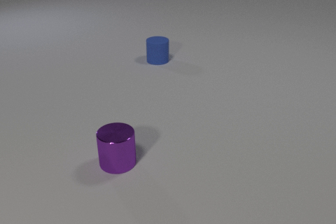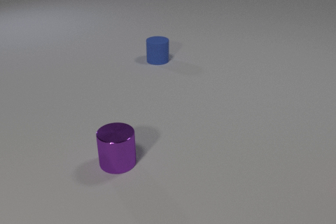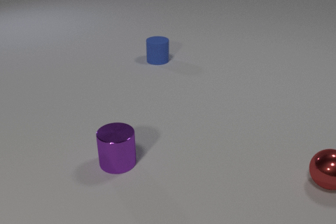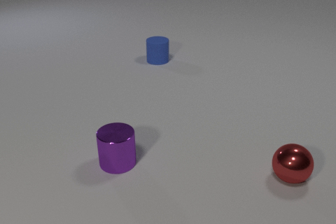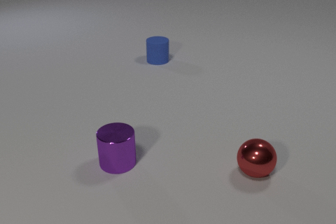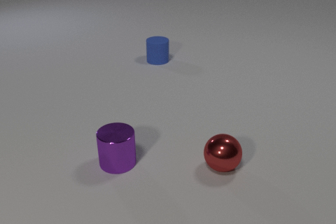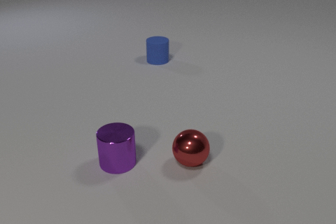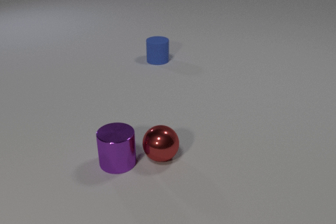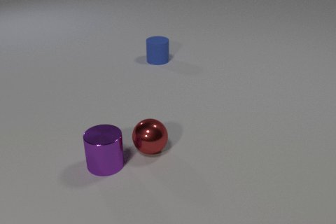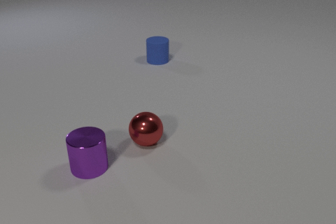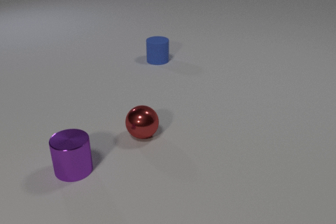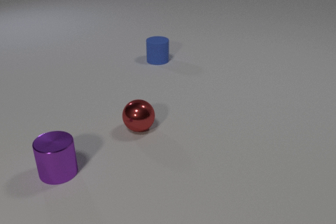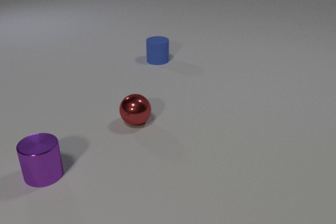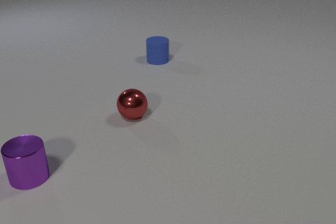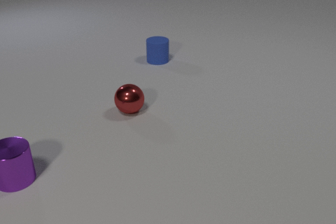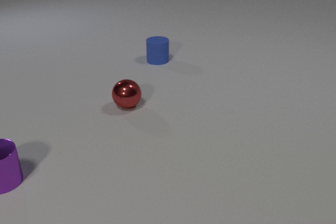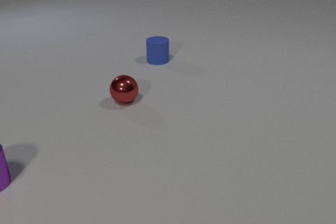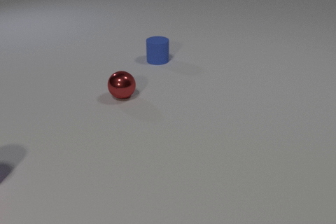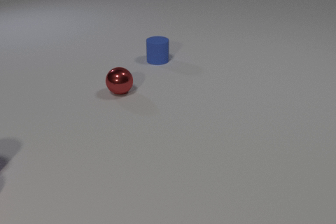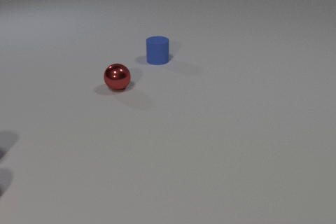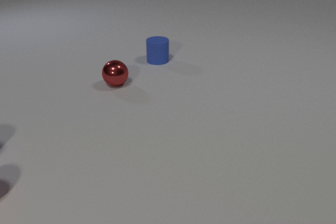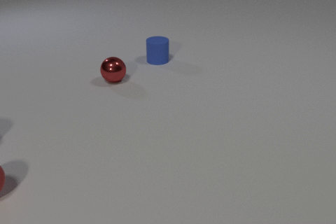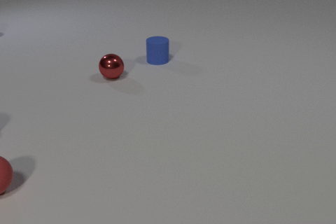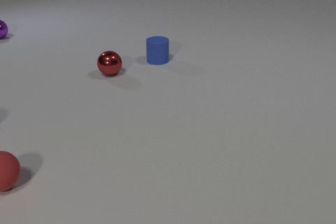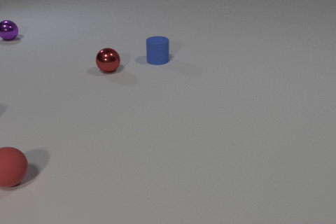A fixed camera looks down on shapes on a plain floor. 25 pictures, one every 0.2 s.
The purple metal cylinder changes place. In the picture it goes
to the left.
0.0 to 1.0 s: The red metal sphere comes in at the right edge, rolls to the left.
1.0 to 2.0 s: The red metal sphere rolls to the left and away from the camera. The purple metal cylinder slides to the left. The red metal sphere and the purple metal cylinder collide.
2.0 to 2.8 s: The red metal sphere rolls away from the camera. The purple metal cylinder slides to the left.
2.8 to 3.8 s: The red metal sphere rolls away from the camera. The purple metal cylinder slides to the left, leaves at the left edge.
3.8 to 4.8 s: The red metal sphere rolls away from the camera. The purple metal sphere comes in at the left edge, rolls to the right and toward the camera. The red rubber sphere comes in at the left edge, rolls to the right and away from the camera.
How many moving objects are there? 4.
How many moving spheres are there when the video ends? 3.
What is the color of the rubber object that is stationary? blue.
